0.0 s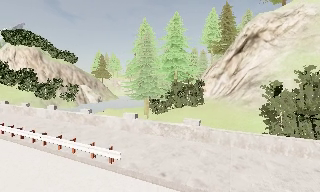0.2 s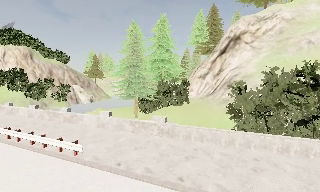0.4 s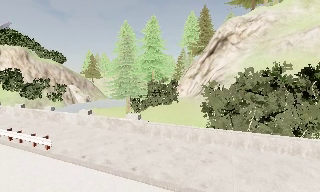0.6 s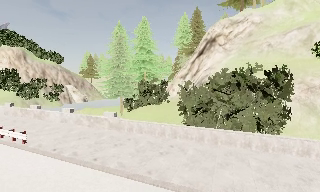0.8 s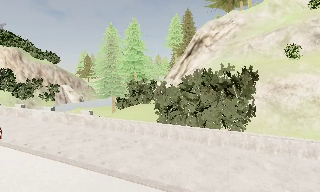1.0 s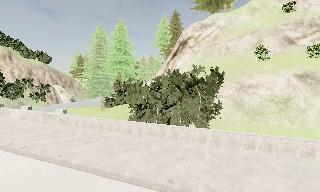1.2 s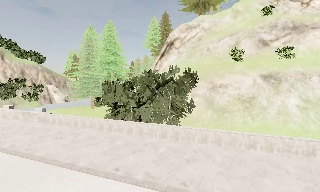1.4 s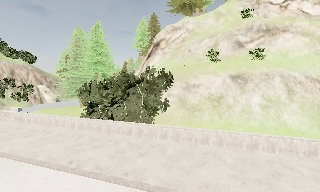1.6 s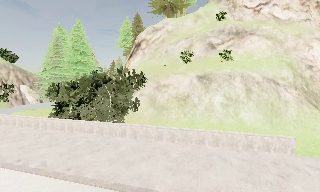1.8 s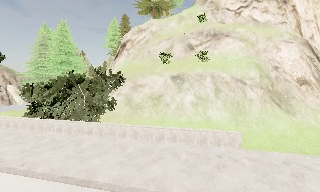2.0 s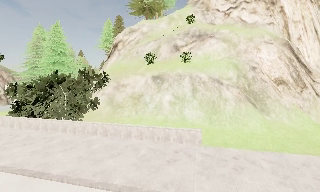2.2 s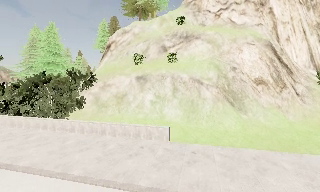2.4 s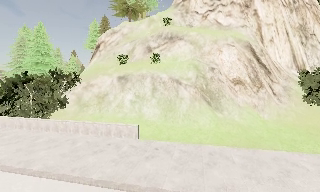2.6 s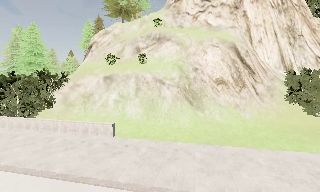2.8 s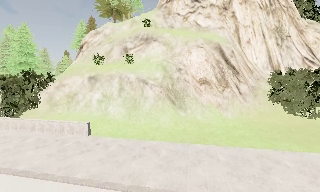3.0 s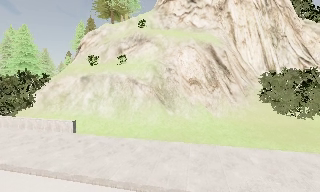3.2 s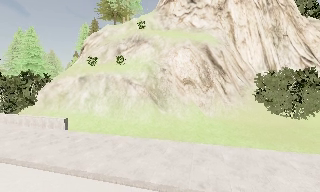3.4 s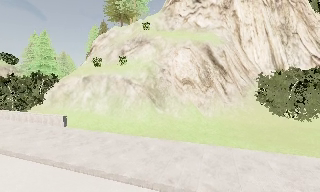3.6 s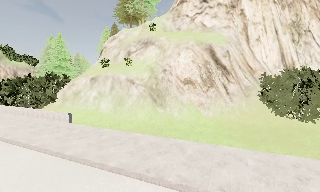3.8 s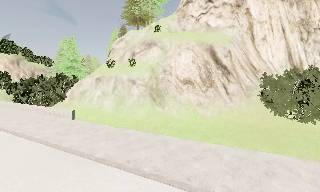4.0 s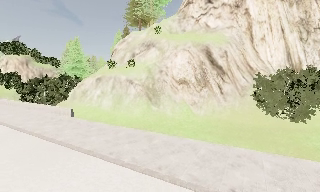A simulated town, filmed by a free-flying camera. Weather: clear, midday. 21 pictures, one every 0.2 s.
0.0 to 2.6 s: The camera pans to its right, which is clockwise from overhead, by about 10 degrees. It travels to its right, about 25 m, so close, fixed things drift to the left.
2.6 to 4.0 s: The camera pans to its left, which is counterclockwise from overhead, by about 15 degrees. It travels to its right, about 9 m, so close, fixed things drift to the left.
The film runs backward here.
